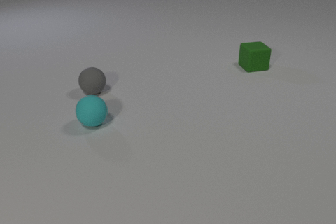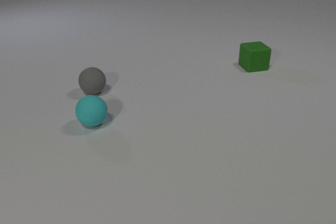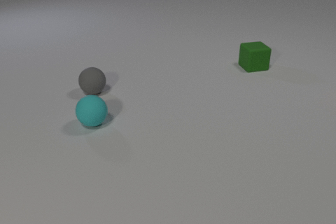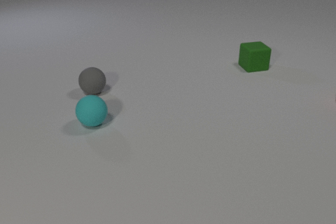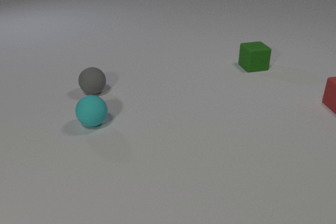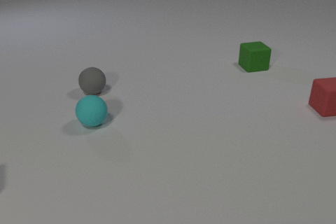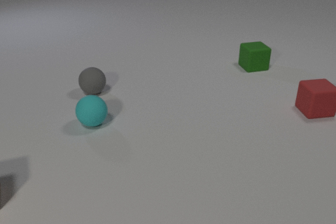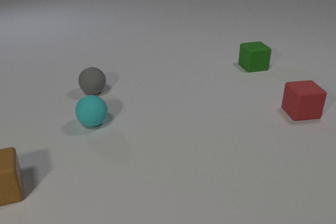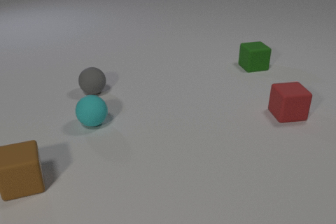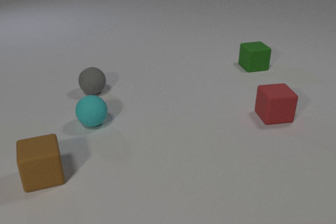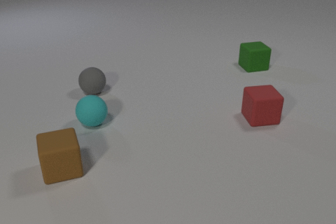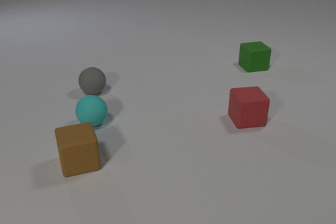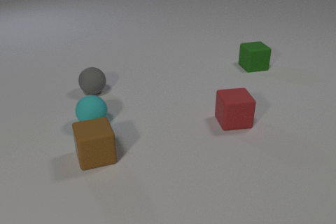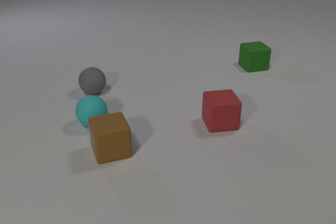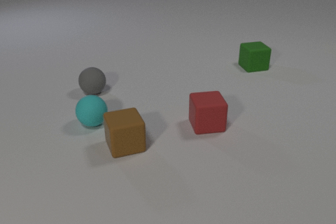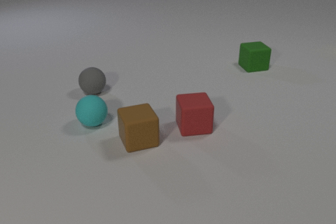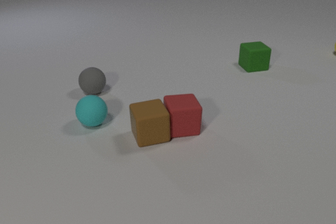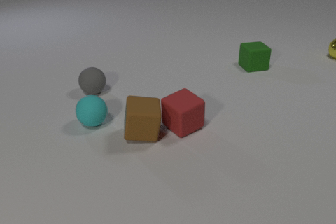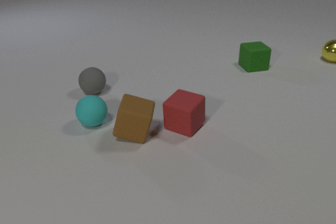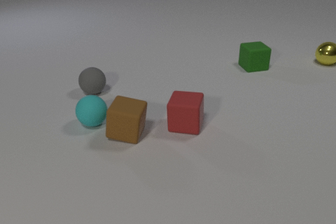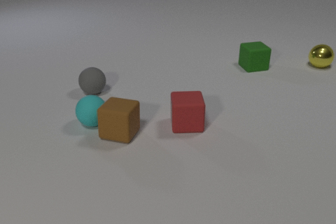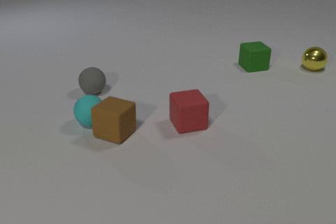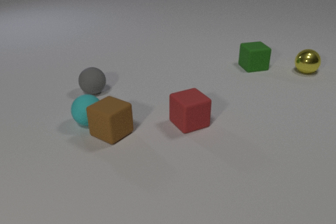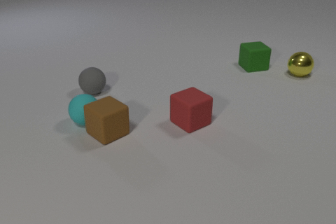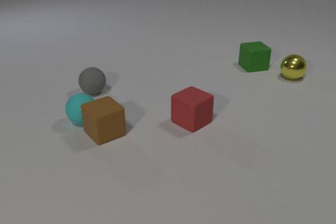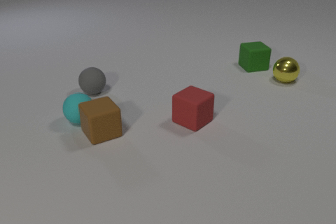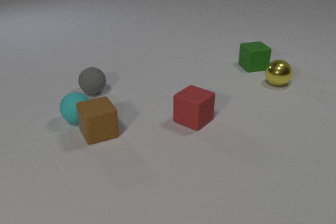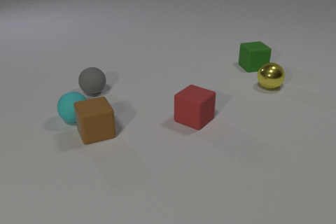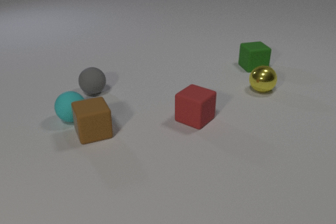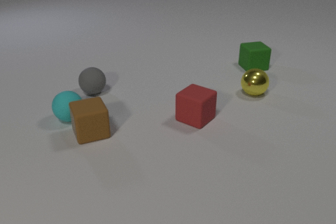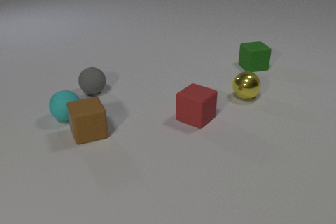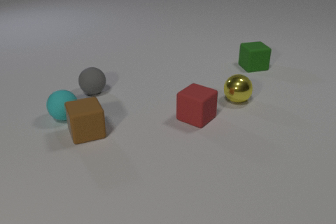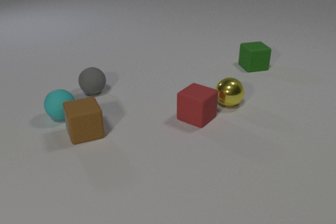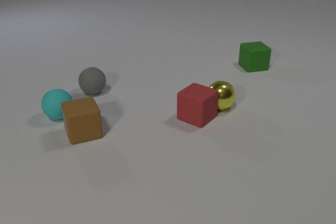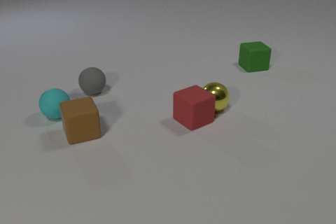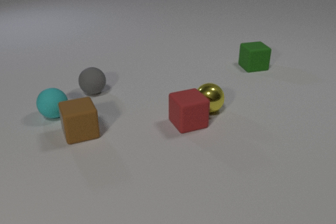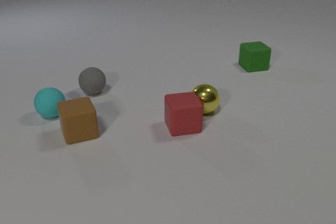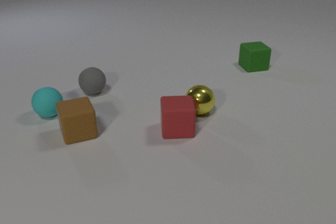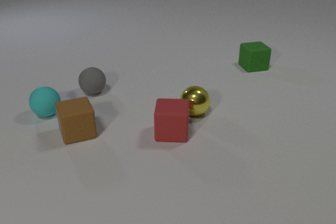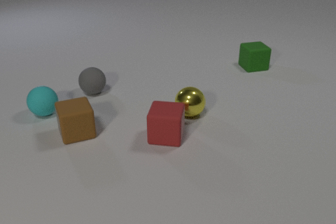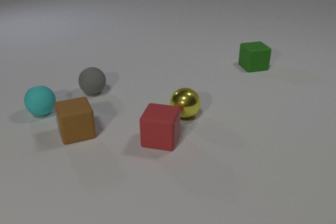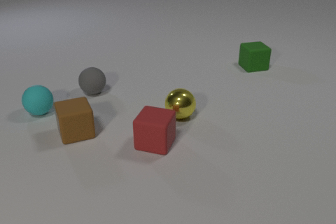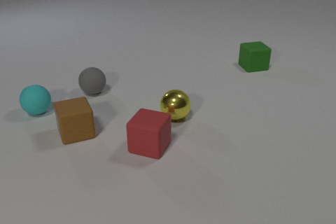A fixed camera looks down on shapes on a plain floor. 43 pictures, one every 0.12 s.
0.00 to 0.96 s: The red rubber cube comes in at the right edge, slides to the left and toward the camera. The brown rubber cube comes in at the left edge, slides to the right.
0.96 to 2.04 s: The red rubber cube slides to the left and toward the camera, spins counterclockwise seen from above by about 30 degrees, its near face sliding to the right. The brown rubber cube slides to the right and away from the camera. The yellow metal sphere comes in at the right edge, rolls toward the camera and to the left. The red rubber cube and the brown rubber cube collide.
2.04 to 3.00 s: The red rubber cube slides away from the camera and to the right, spins so that its near face slides to the right, counterclockwise seen from above. The brown rubber cube slides to the left, spins clockwise seen from above by about 60 degrees, its near face sliding to the left. The cyan rubber sphere rolls to the left and away from the camera. The yellow metal sphere rolls toward the camera and to the left. The brown rubber cube and the cyan rubber sphere collide.
3.00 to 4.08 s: The red rubber cube moves, and ends about where it began. The brown rubber cube slides to the left. The cyan rubber sphere rolls to the left and away from the camera. The yellow metal sphere rolls toward the camera and to the left. The red rubber cube and the yellow metal sphere collide.
4.08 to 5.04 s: The red rubber cube slides toward the camera and to the left, spins so that its near face slides to the left, clockwise seen from above. The cyan rubber sphere rolls to the left and away from the camera. The yellow metal sphere rolls to the left and toward the camera.
How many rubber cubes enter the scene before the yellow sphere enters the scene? 2.
How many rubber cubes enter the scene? 2.
Are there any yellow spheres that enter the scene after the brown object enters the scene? yes.
